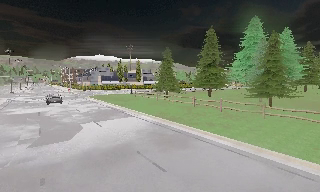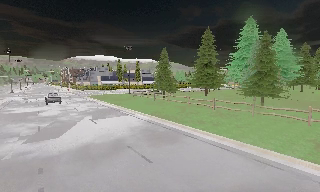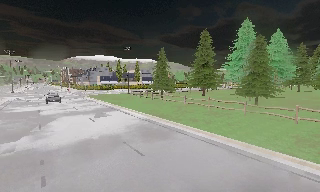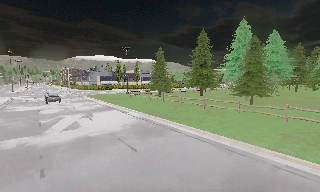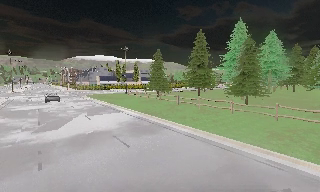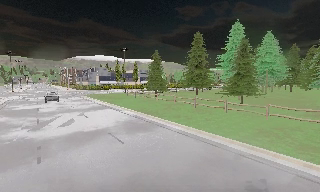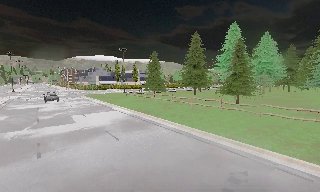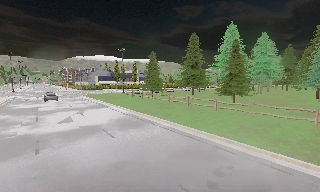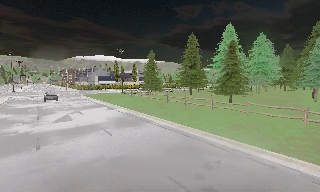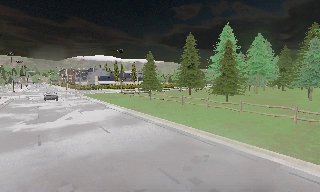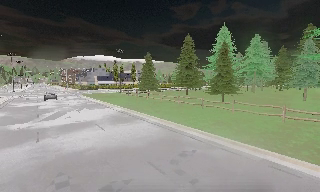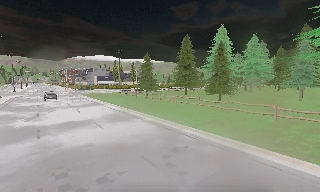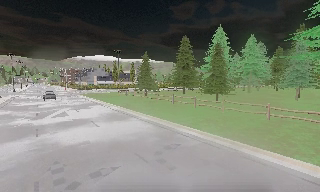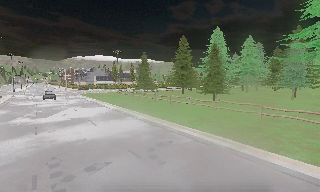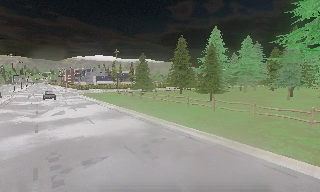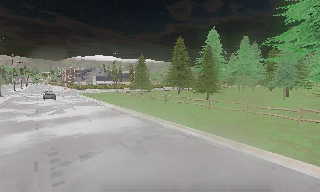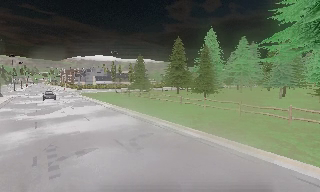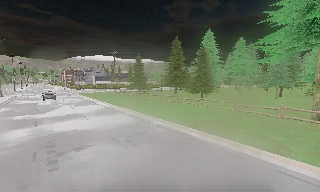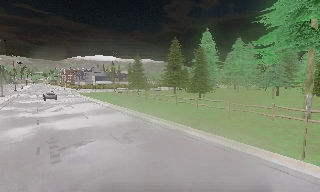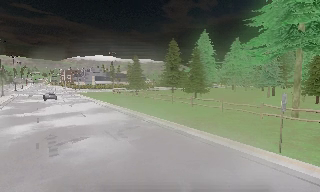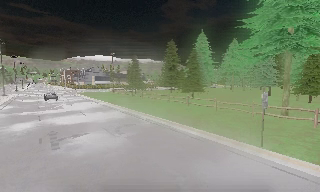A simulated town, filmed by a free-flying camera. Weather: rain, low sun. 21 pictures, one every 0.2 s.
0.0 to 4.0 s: The camera travels backward and to its right, about 12 m, so what stands in front gets smaller.
The film runs backward here.
